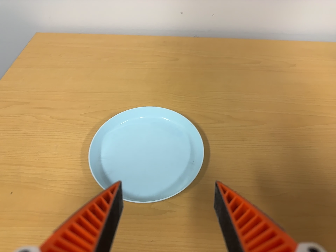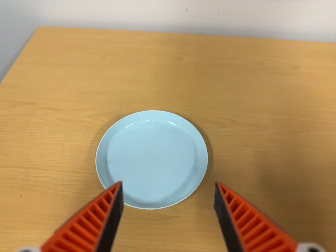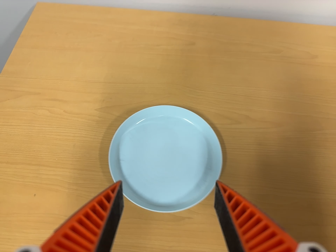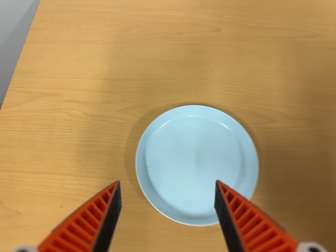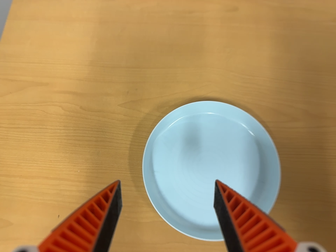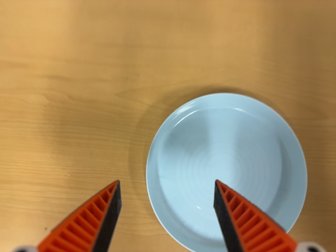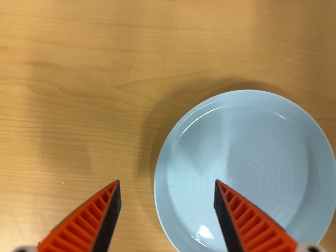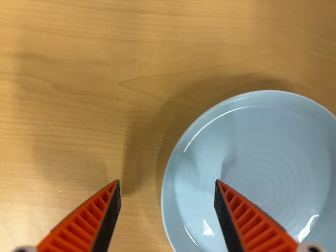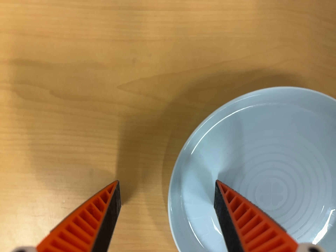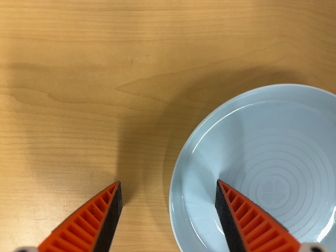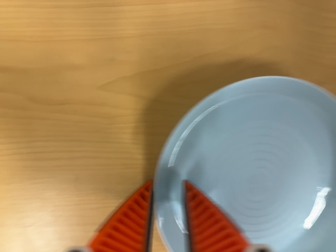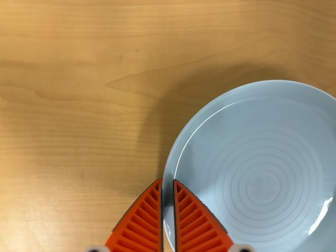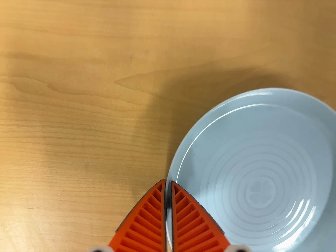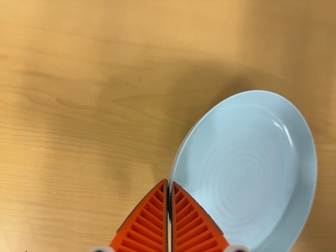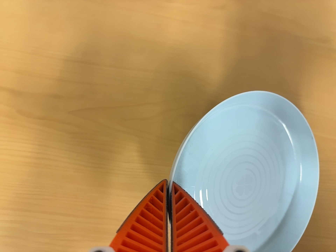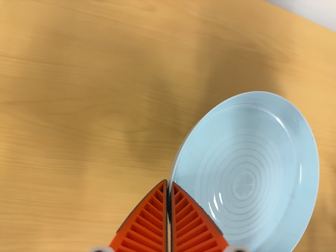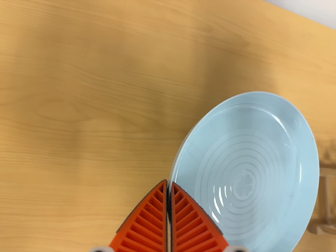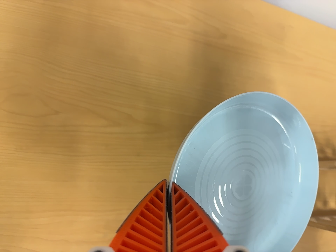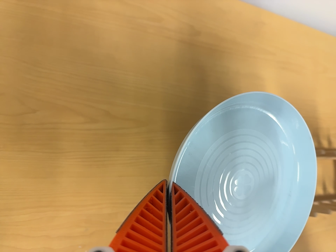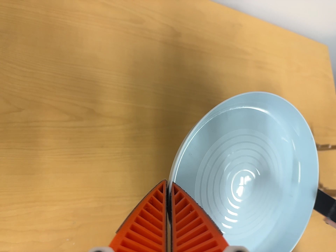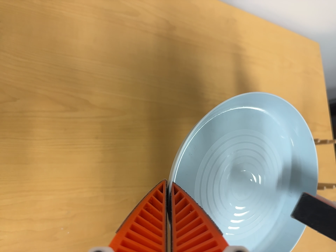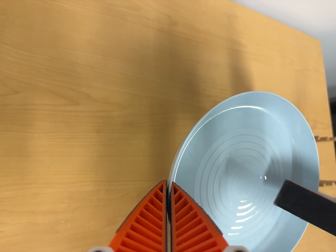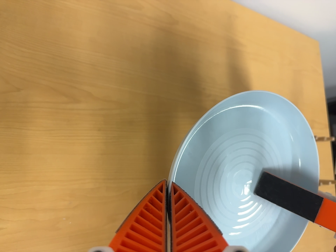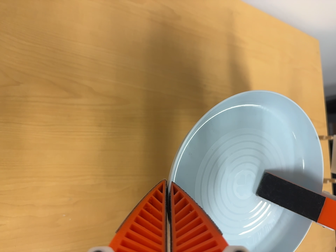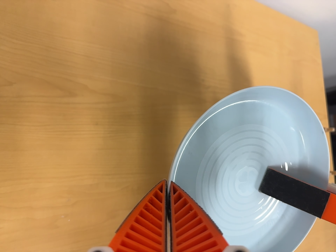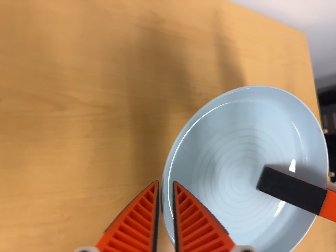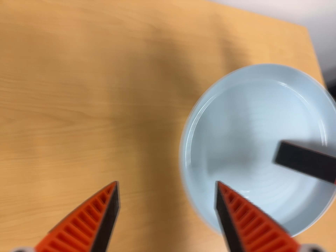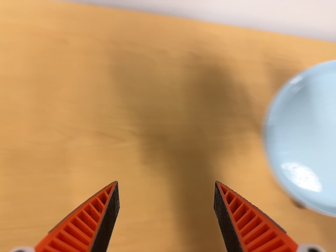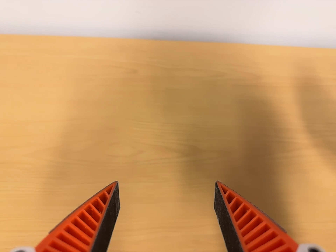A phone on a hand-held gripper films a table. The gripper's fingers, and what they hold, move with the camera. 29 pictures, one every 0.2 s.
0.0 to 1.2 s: The camera travels toward the top of its view, forward and to its left, about 34 cm. Its aim tips toward the bottom of its view by about 40 degrees.
1.2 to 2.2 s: The camera travels forward and toward the top of its view, about 6 cm, so what stands in front looms larger.
2.2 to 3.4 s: The scene slides to the left, as the camera pans about 20 degrees to its right. It travels to its right, toward the bottom of its view and backward, about 22 cm, so close, fixed things drift to the left. Its aim tips toward the top of its view by about 15 degrees.
3.4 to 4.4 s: The camera travels backward, about 4 cm, so what stands in front gets smaller.
4.4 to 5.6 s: The camera pans to its left by about 25 degrees. It travels toward the bottom of its view, about 8 cm. Its aim tips toward the top of its view by about 20 degrees. It rolls about its line of sight by about 10 degrees, and the scene rotates counterclockwise.
The film runs forward here.
